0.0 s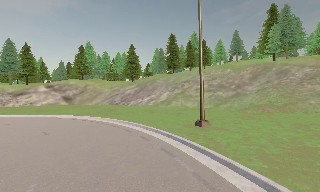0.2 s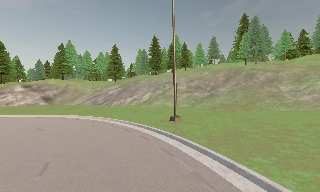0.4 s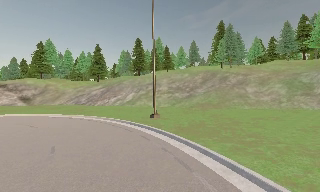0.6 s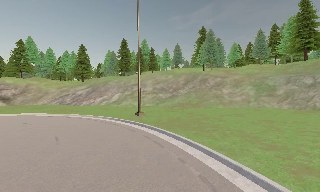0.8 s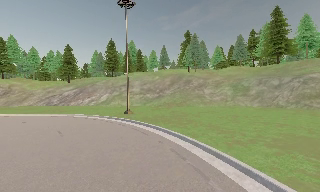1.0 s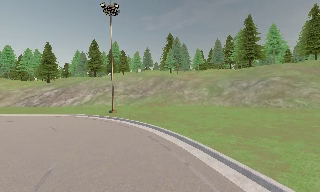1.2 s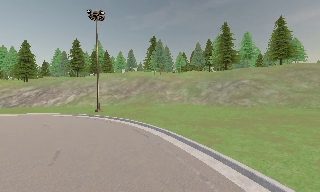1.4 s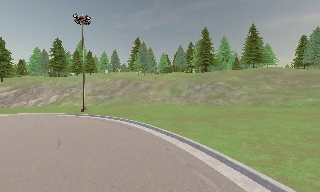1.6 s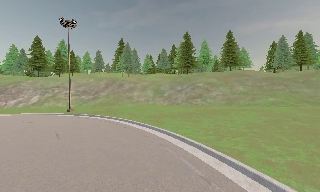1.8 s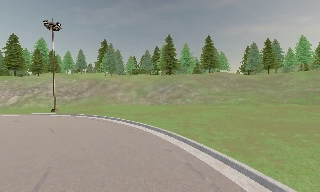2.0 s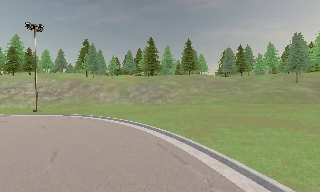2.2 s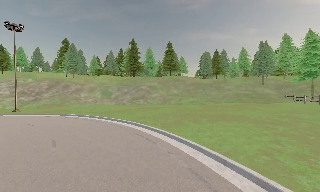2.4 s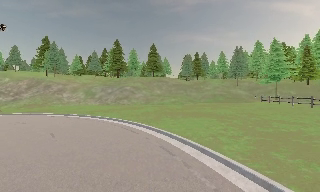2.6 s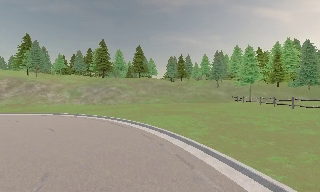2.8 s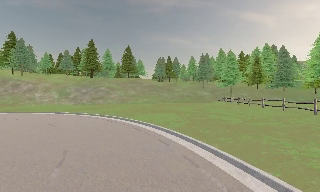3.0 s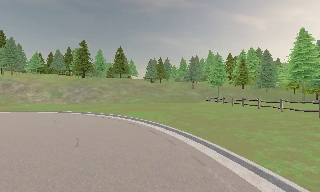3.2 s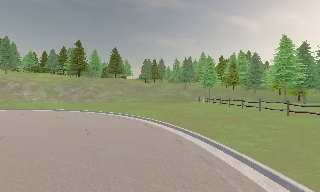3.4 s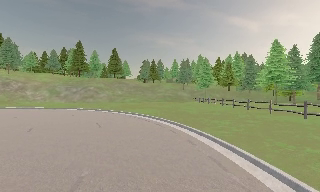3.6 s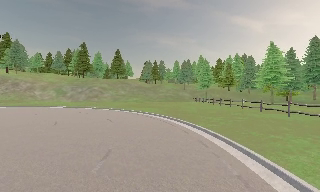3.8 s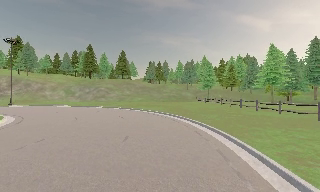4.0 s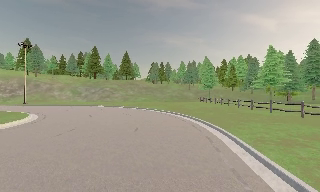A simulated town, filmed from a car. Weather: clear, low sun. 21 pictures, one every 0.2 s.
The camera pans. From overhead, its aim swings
clockwise.
The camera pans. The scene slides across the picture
to the left.
0.0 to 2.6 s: The scene slides to the left, as the camera pans about 75 degrees to its right. It travels backward, about 25 m.
2.6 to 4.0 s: The camera travels backward, about 13 m, so what stands in front gets smaller.
The film runs backward here.
